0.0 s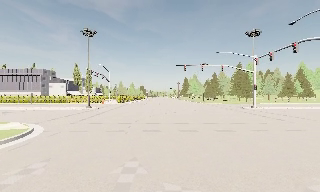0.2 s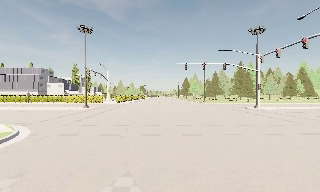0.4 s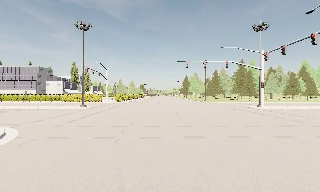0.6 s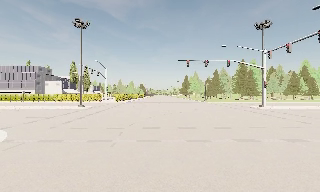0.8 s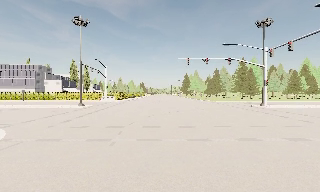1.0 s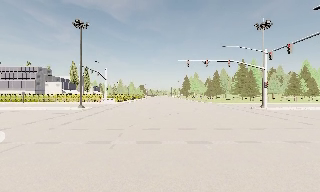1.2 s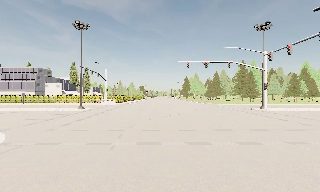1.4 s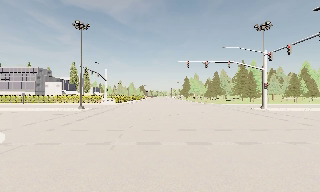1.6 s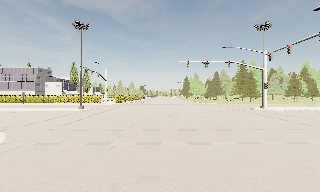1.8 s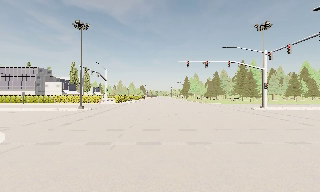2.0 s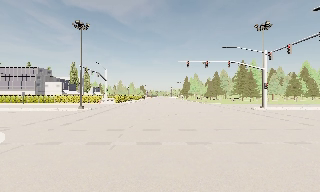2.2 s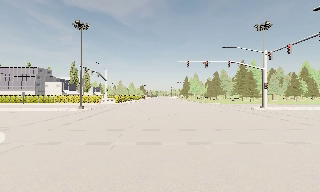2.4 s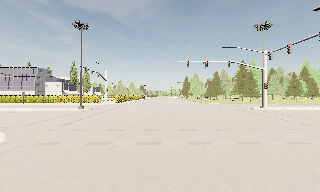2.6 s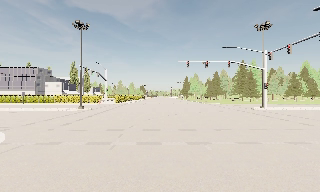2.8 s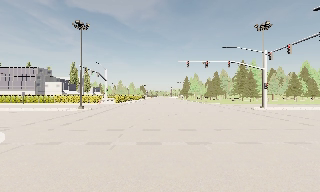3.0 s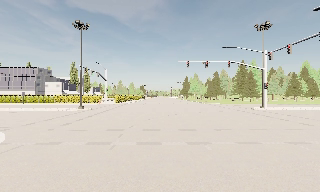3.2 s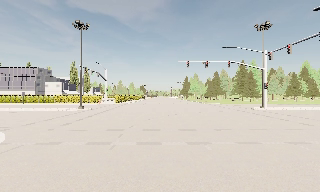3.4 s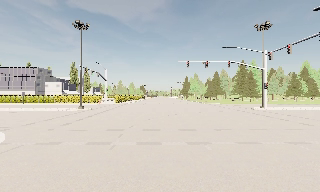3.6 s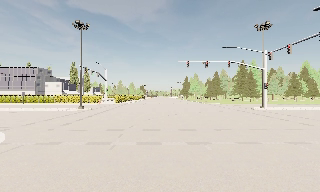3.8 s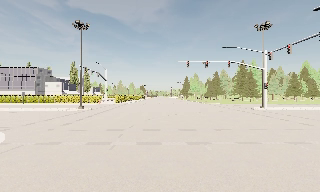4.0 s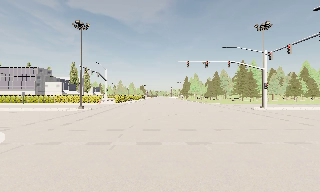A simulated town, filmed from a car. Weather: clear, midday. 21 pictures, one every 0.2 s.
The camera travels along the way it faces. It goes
forward.
0.0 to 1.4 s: The camera travels forward, about 2.5 m, so what stands in front looms larger. It loses speed.
1.4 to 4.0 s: The camera keeps its place and its aim.
The film runs forward here.
